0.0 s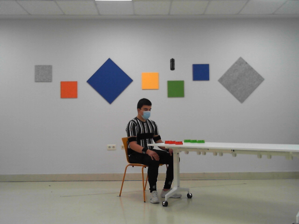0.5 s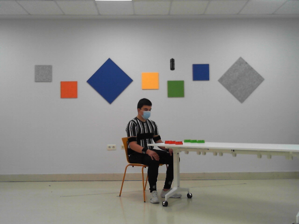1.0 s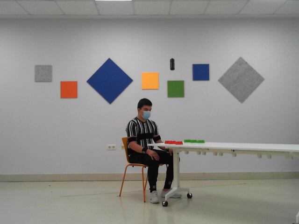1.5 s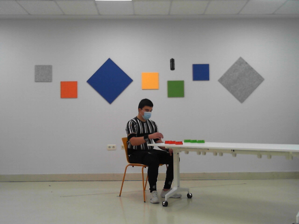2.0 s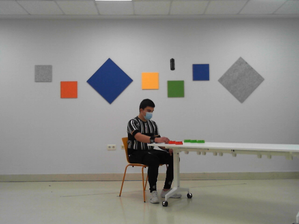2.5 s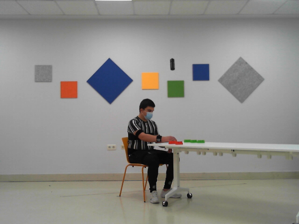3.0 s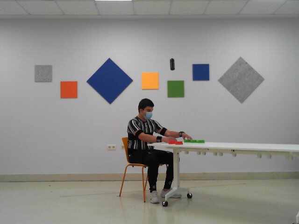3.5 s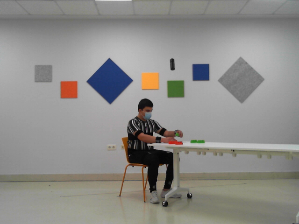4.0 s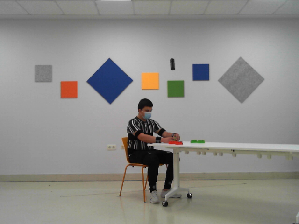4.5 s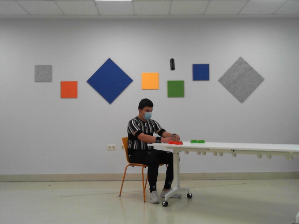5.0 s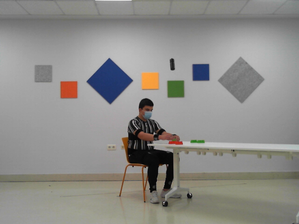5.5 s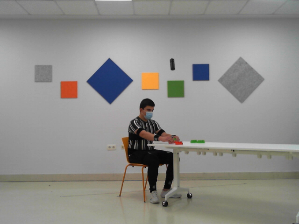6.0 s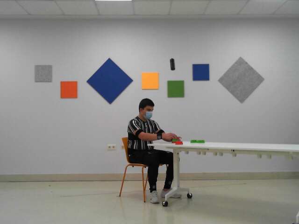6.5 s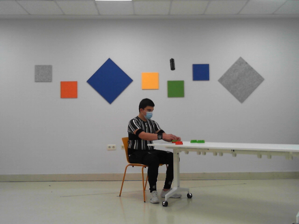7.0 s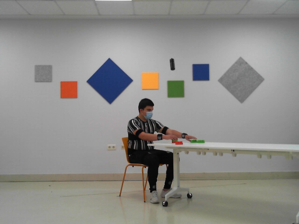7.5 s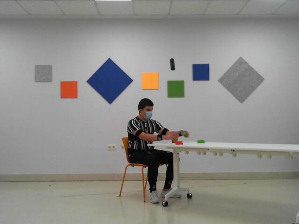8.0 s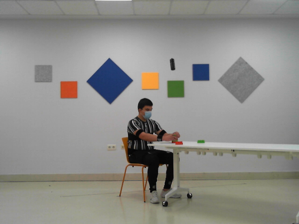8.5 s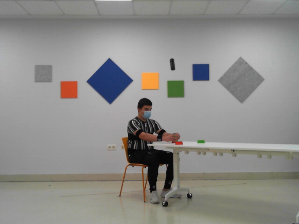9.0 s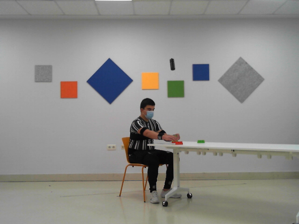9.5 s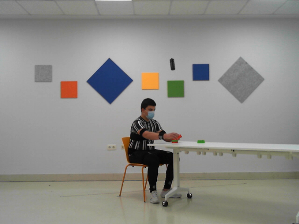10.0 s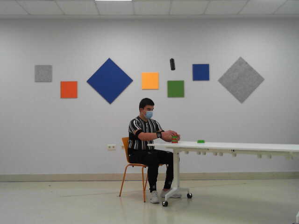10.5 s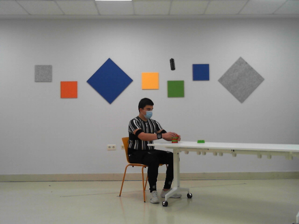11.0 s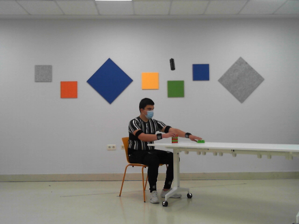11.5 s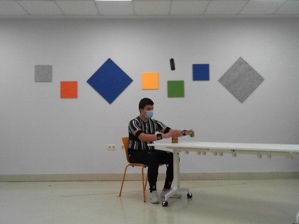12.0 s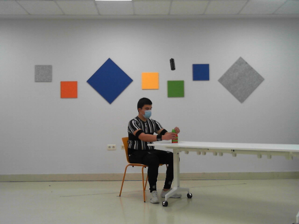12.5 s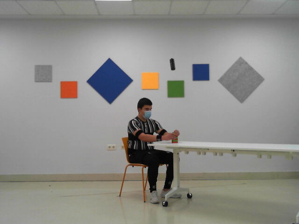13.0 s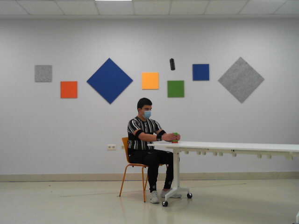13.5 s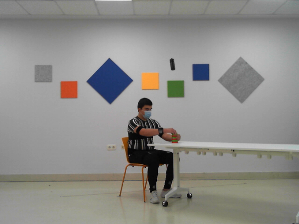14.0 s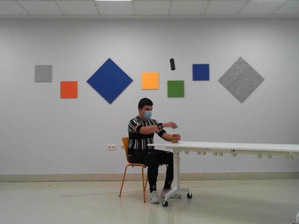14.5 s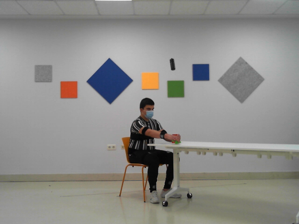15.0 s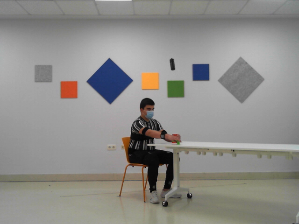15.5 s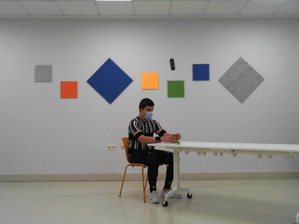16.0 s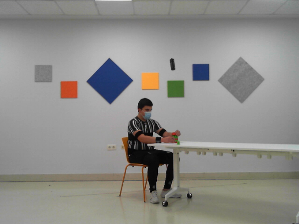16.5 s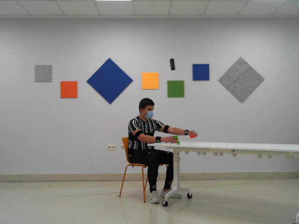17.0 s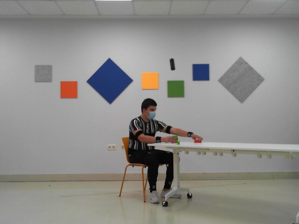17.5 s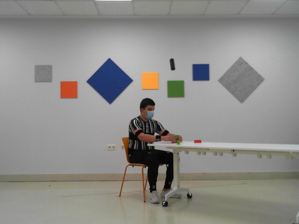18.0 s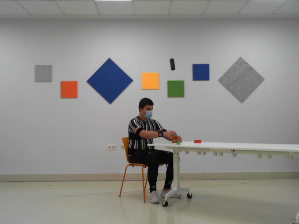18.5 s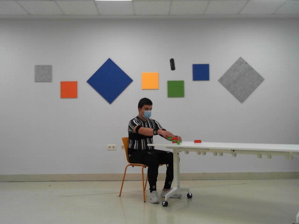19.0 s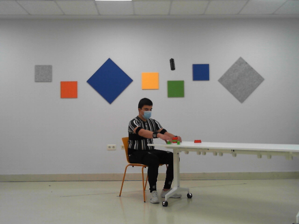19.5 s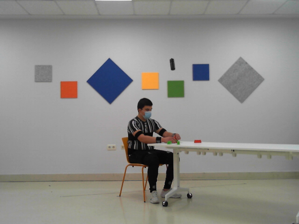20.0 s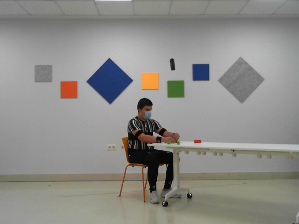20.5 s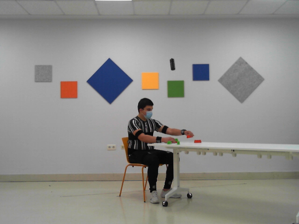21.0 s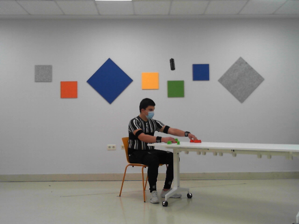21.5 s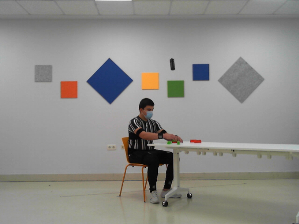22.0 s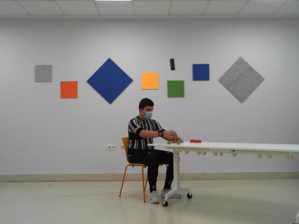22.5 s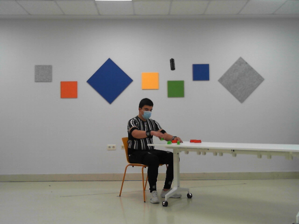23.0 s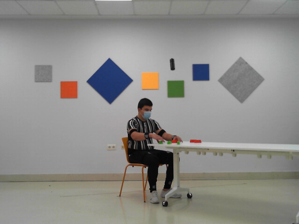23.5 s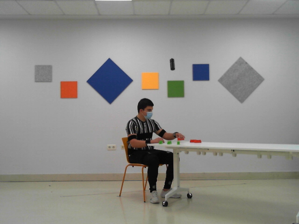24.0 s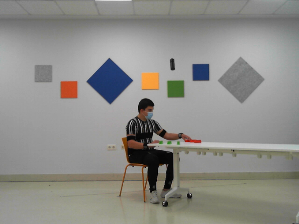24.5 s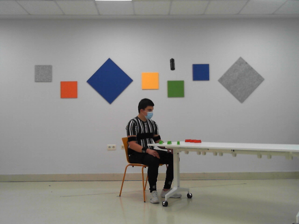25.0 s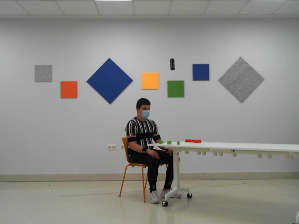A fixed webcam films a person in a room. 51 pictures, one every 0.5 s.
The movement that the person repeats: Assemble and disassemble a 6-piece LEGO tower.
